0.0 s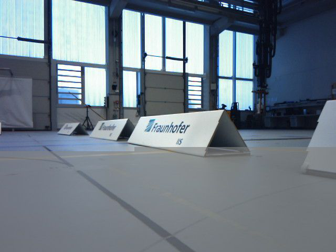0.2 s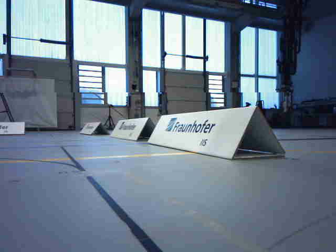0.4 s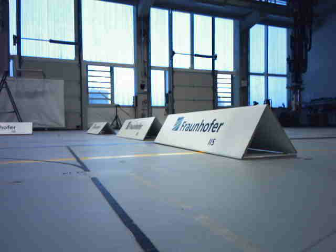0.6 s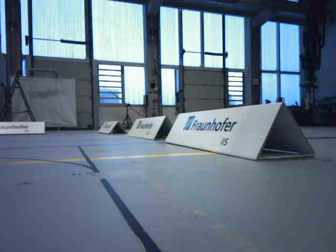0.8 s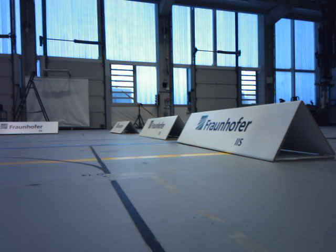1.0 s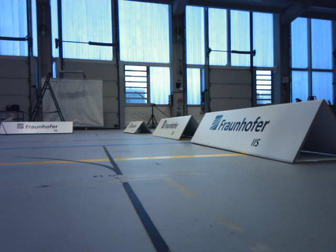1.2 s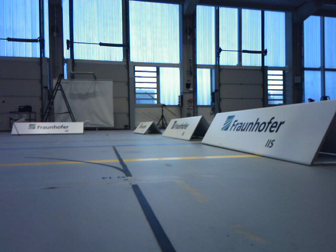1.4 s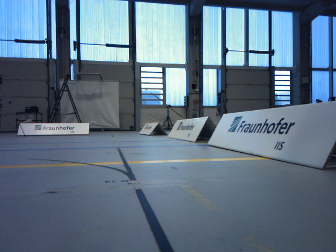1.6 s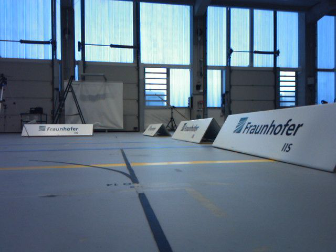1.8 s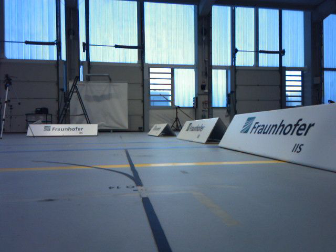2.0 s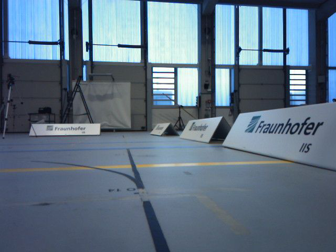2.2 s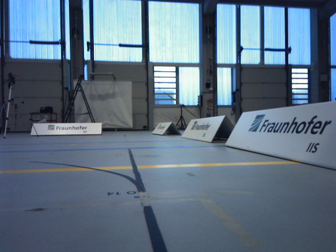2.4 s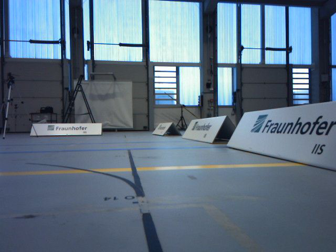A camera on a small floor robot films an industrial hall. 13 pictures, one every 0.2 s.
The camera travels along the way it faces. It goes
forward.
0.0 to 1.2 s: The camera swings to its left by about 15 degrees, and the scene slides to the right. It travels forward, about 0.3 m, so what stands in front looms larger.
1.2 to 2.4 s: The camera travels forward, about 0.2 m, so what stands in front looms larger.
The film runs forward here.
